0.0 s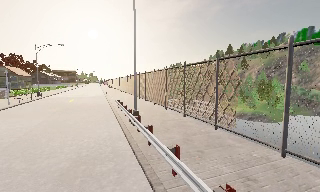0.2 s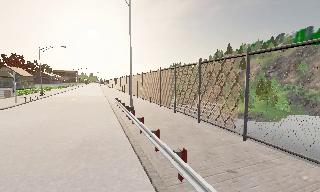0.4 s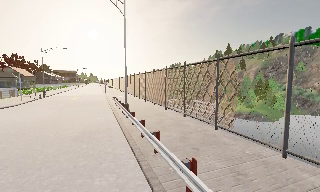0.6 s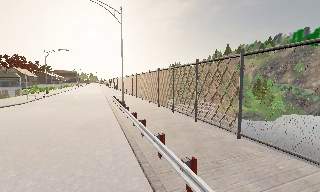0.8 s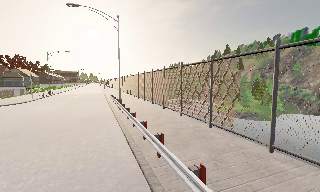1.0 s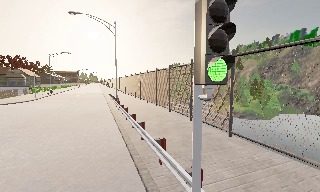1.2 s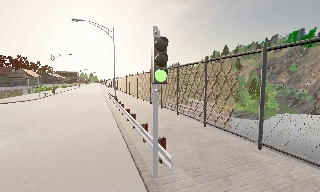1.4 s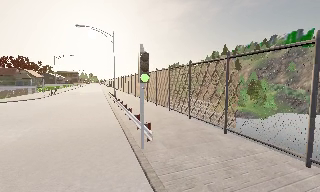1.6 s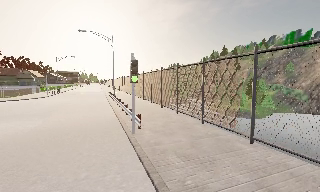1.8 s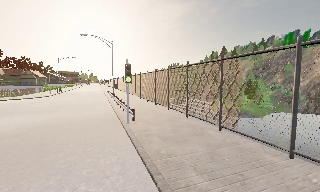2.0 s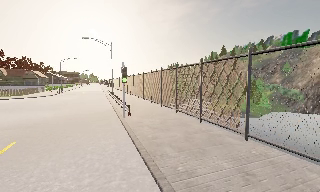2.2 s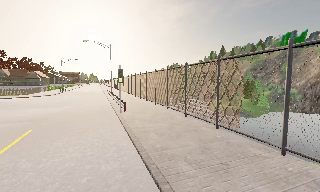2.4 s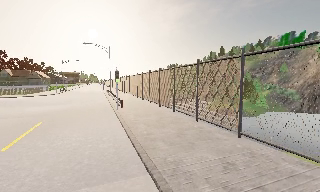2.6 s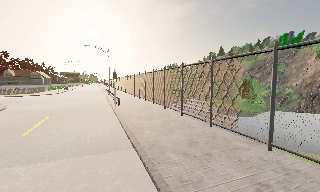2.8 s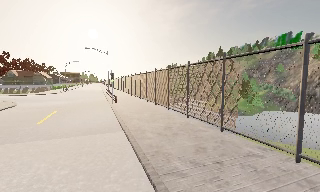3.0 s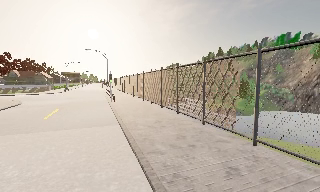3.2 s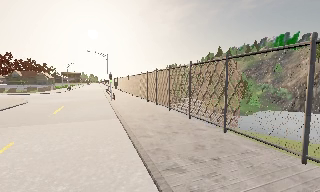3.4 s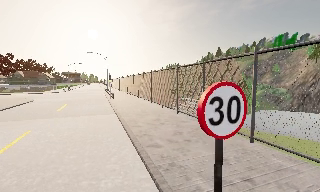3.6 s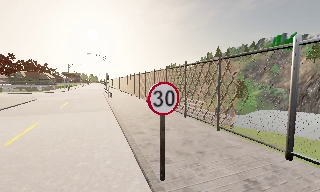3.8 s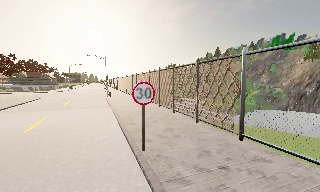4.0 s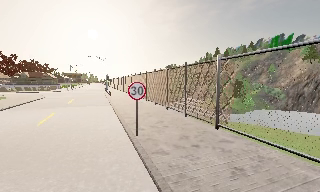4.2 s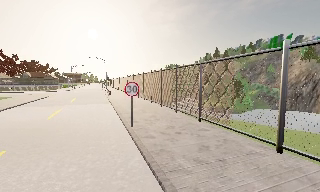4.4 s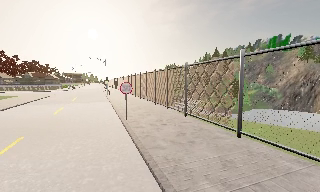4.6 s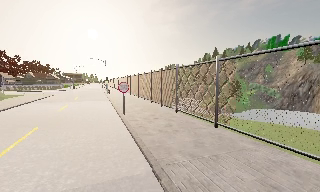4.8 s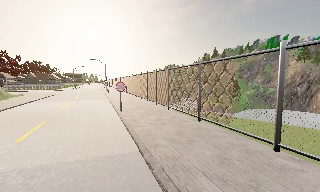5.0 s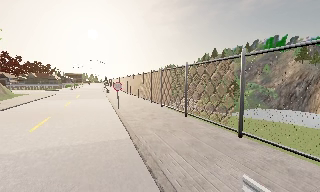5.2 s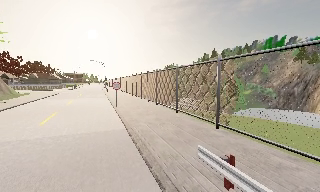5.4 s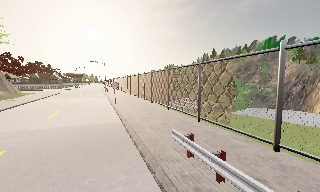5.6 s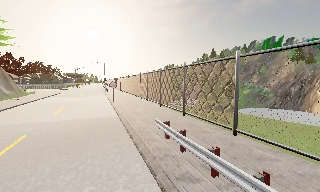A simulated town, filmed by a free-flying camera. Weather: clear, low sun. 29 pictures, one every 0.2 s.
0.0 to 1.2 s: The camera travels backward and to its right, about 9 m, so what stands in front gets smaller.
1.2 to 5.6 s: The camera travels backward, about 35 m, so what stands in front gets smaller.
The film runs backward here.
